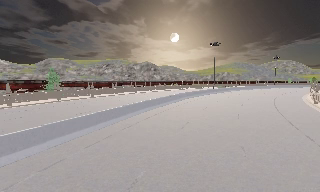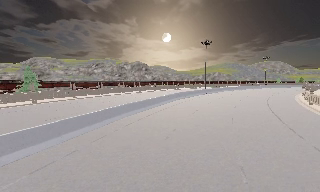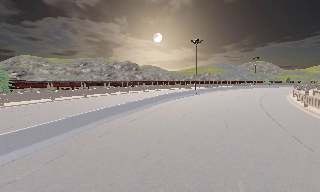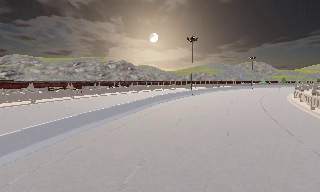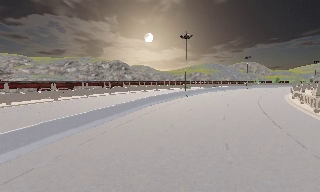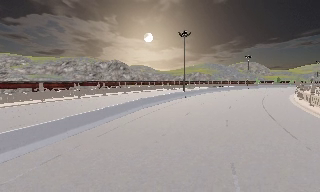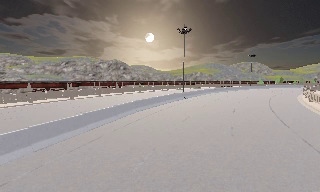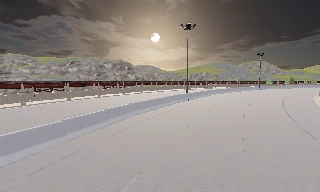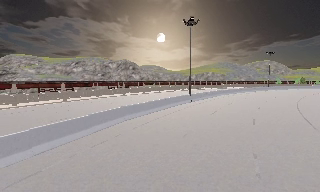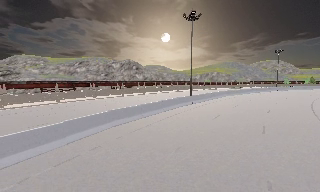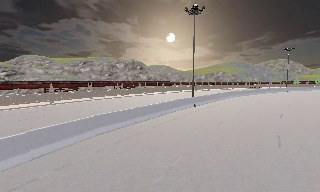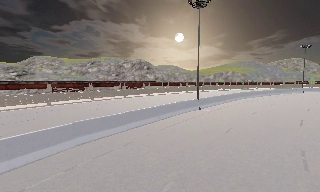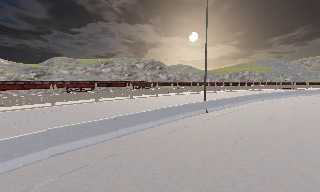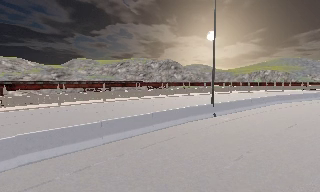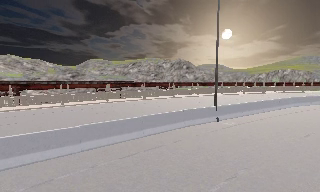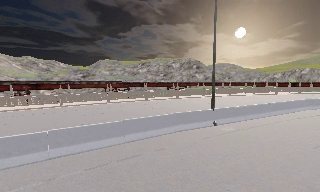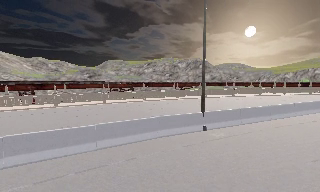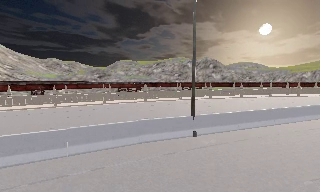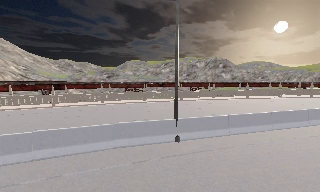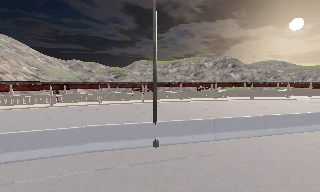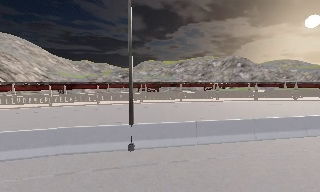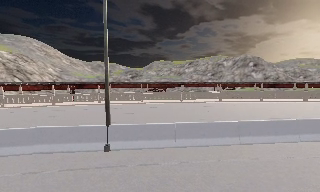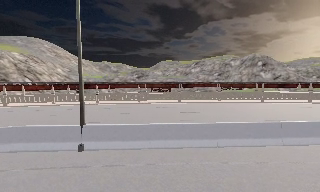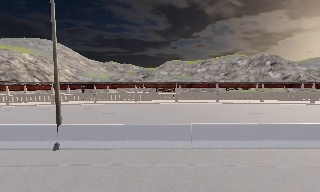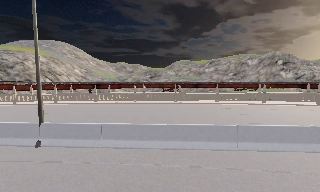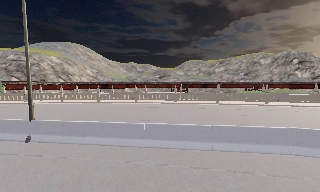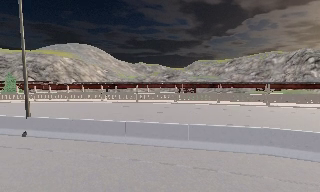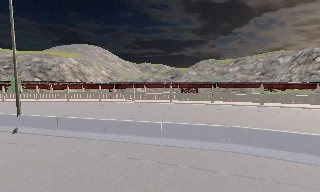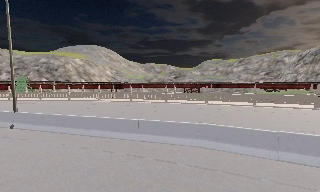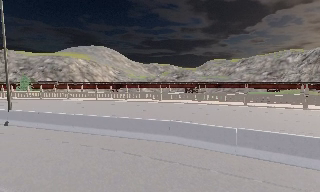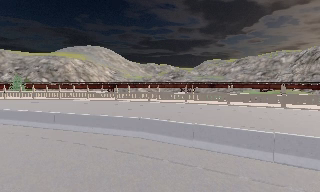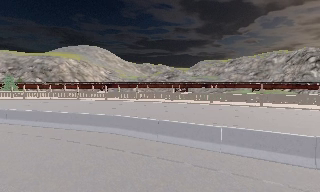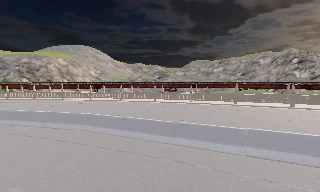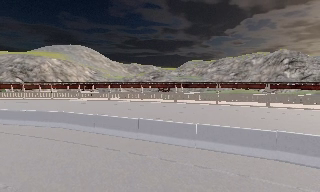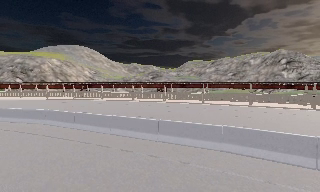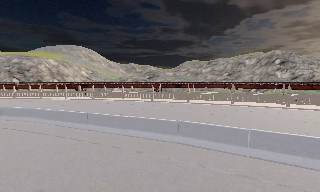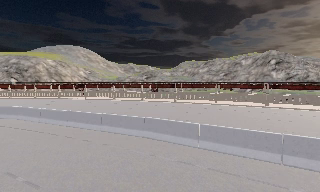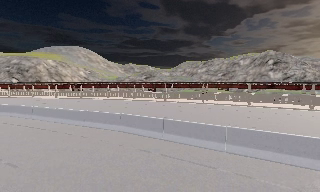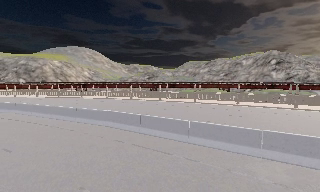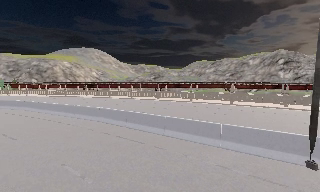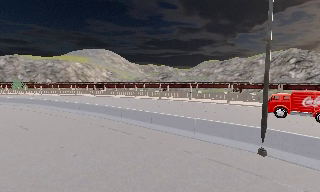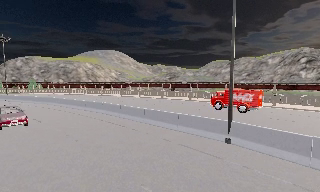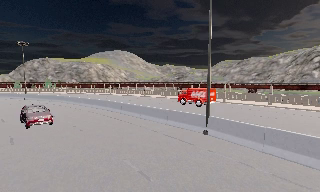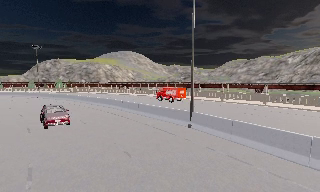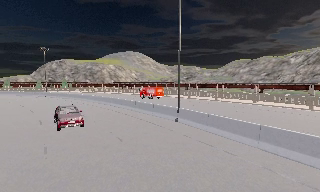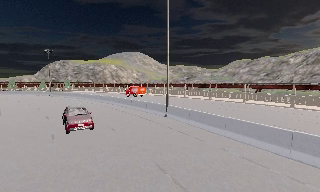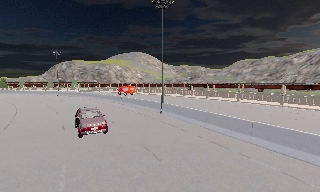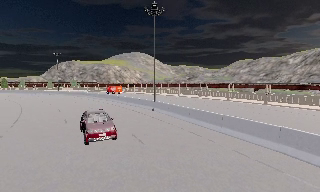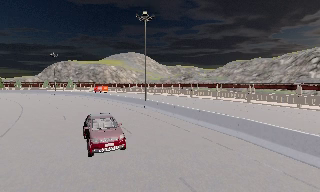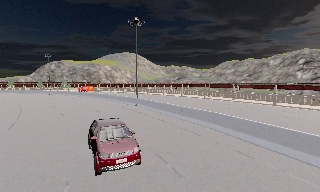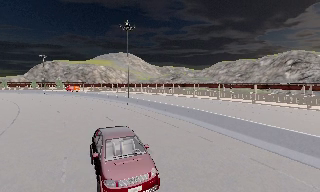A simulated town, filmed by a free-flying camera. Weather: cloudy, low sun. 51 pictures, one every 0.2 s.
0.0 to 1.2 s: The camera travels forward, about 12 m, so what stands in front looms larger.
1.2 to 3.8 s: The camera pans to its left, which is counterclockwise from overhead, by about 45 degrees. It travels forward and to its right, about 25 m.
3.8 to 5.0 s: The camera pans to its left, which is counterclockwise from overhead, by about 20 degrees. It travels to its right, about 10 m, so close, fixed things drift to the left.
5.0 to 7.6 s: The camera travels to its right and backward, about 25 m, so close, fixed things drift to the left.
7.6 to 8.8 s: The camera pans to its left, which is counterclockwise from overhead, by about 15 degrees. It travels backward and to its right, about 13 m, so what stands in front gets smaller.
8.8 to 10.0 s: The camera travels backward and to its right, about 12 m, so what stands in front gets smaller.
The film runs forward here.
